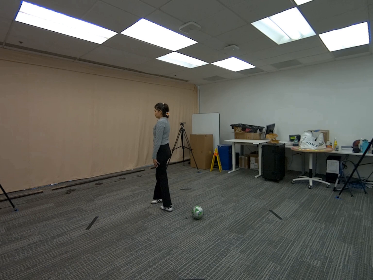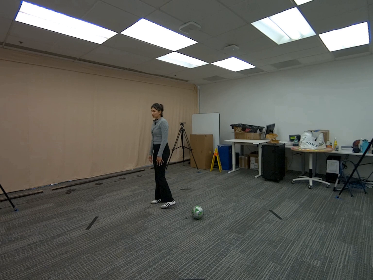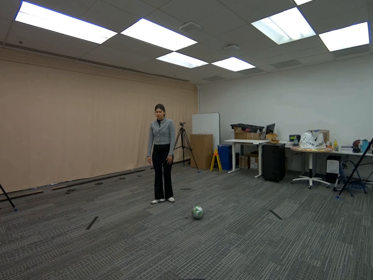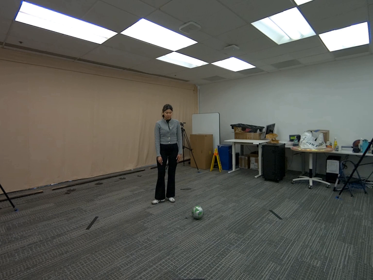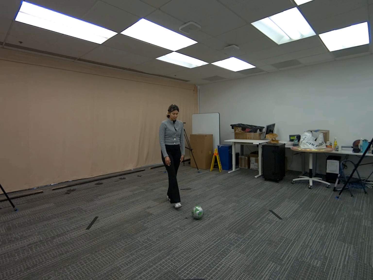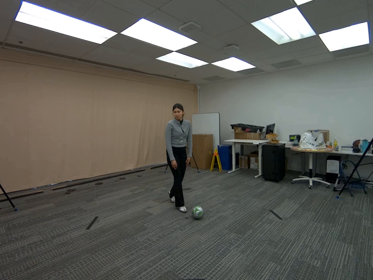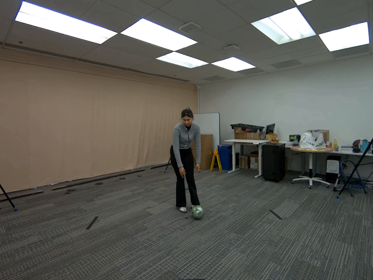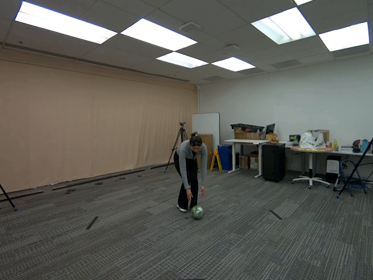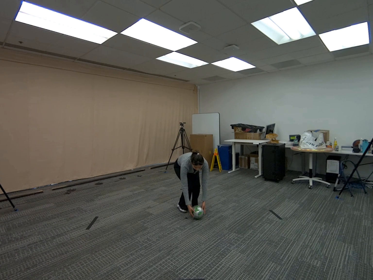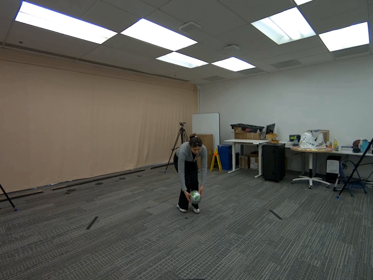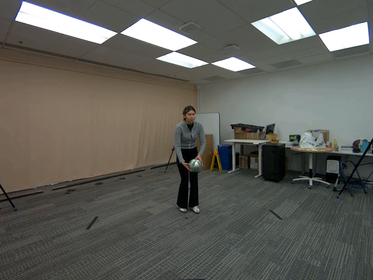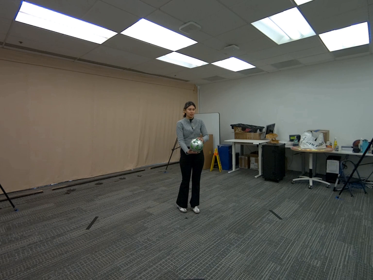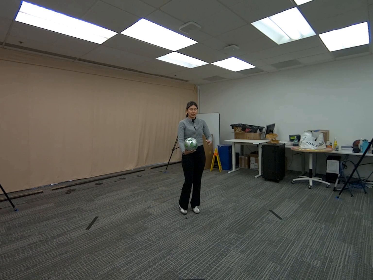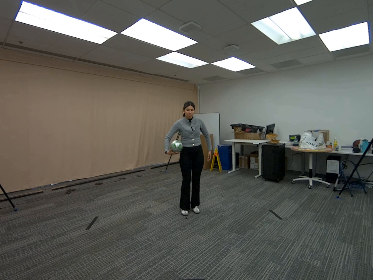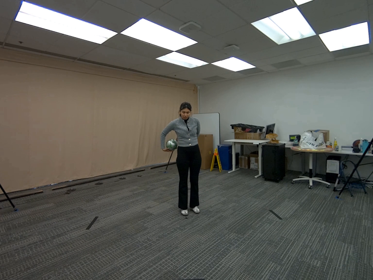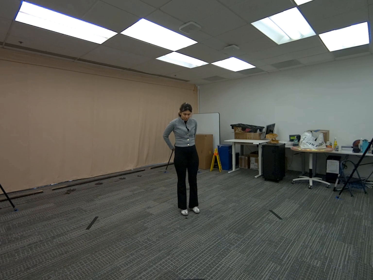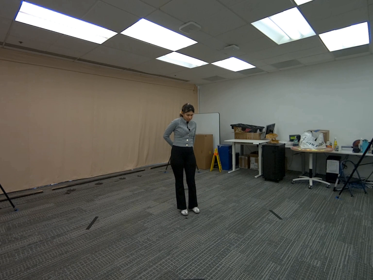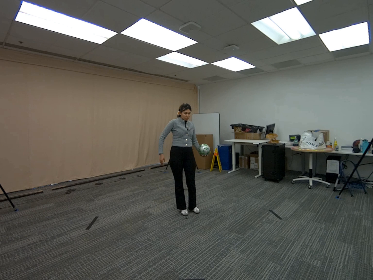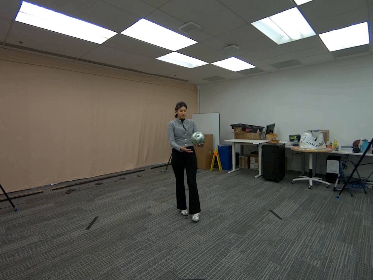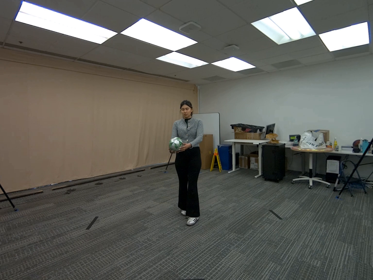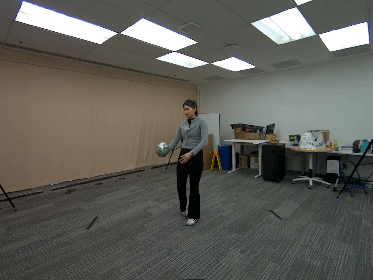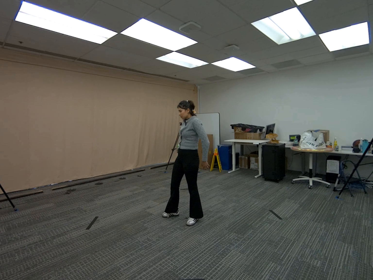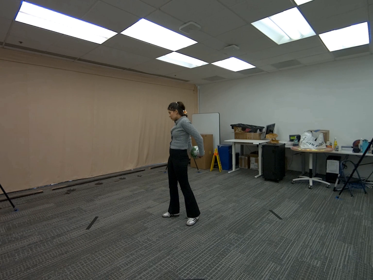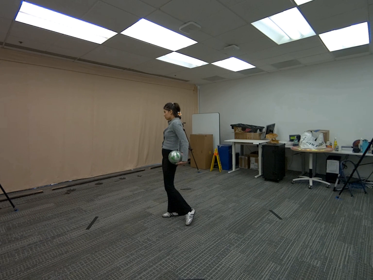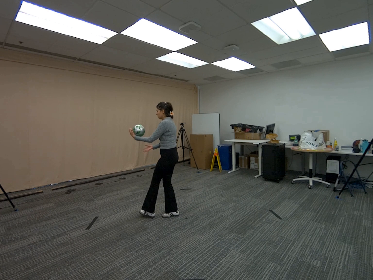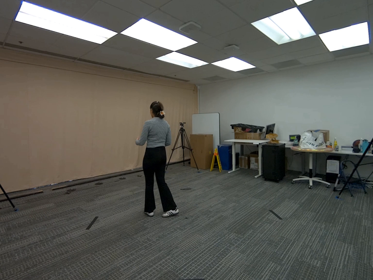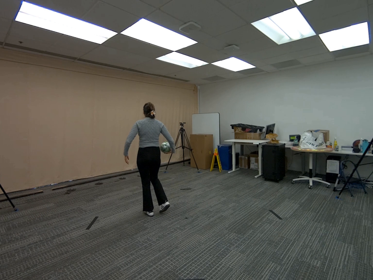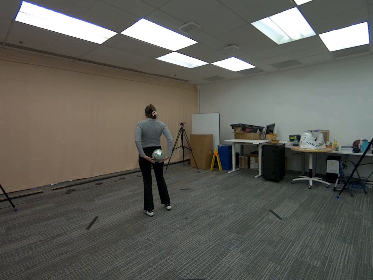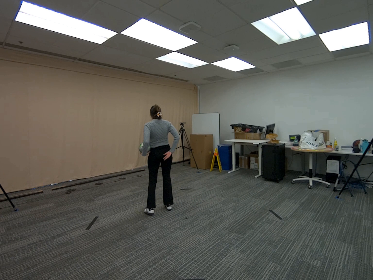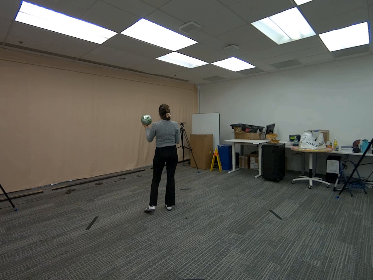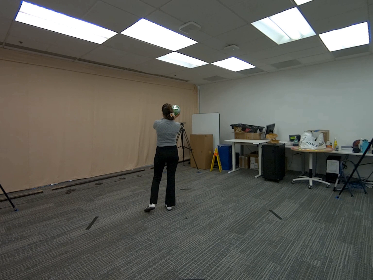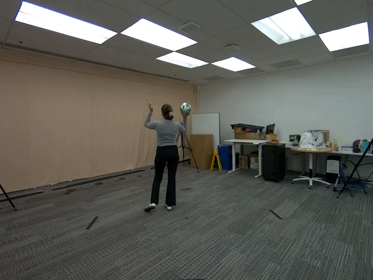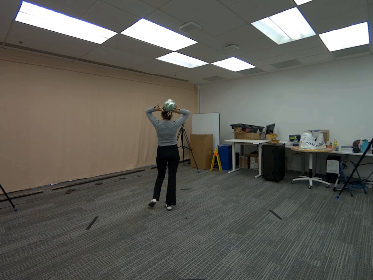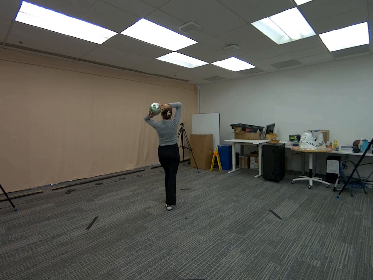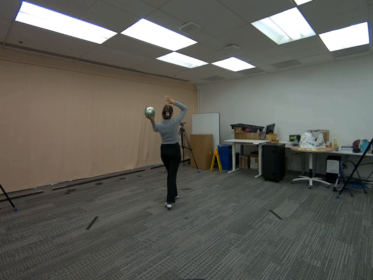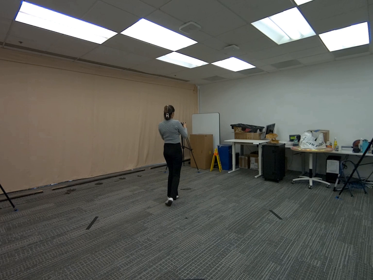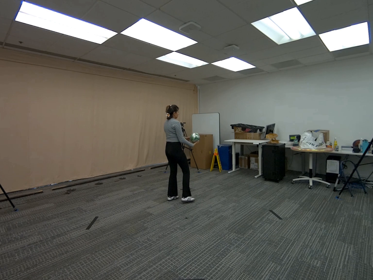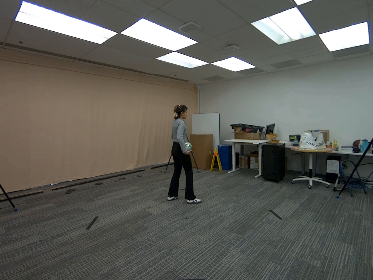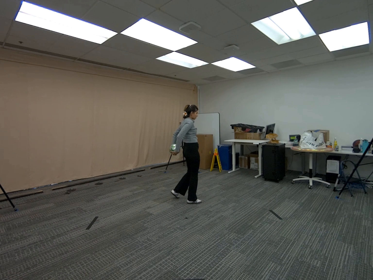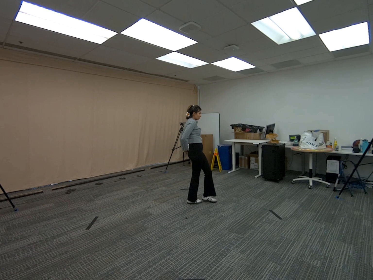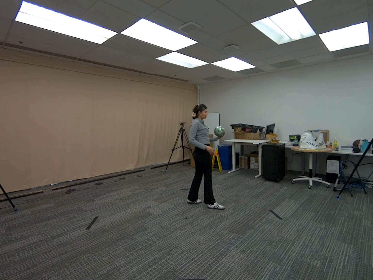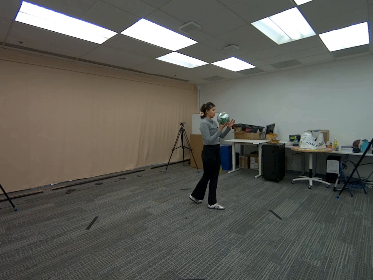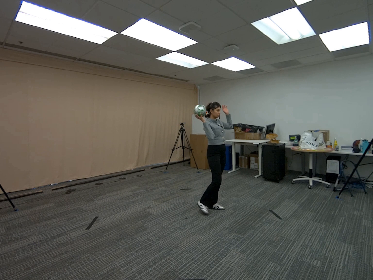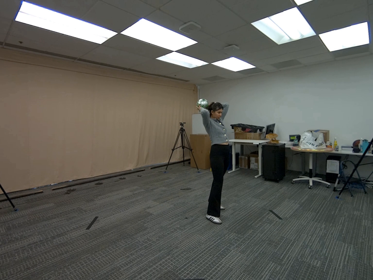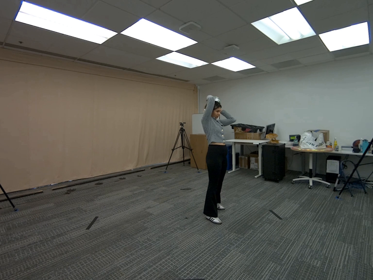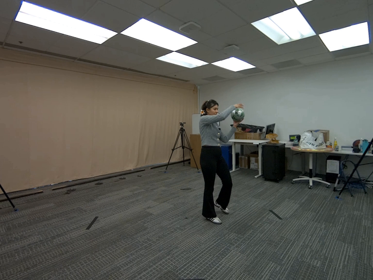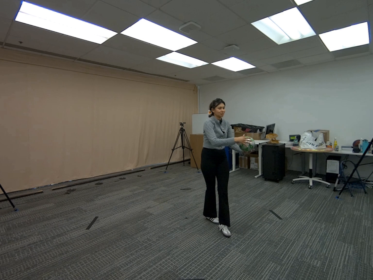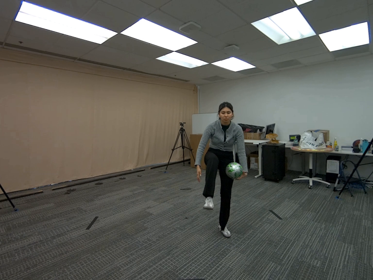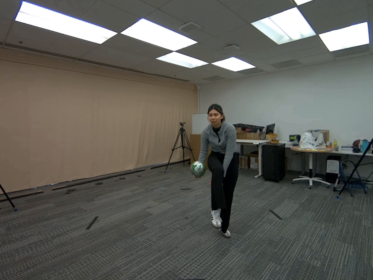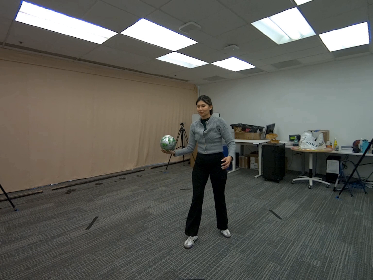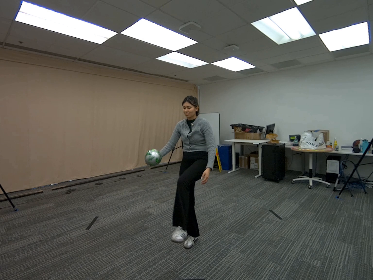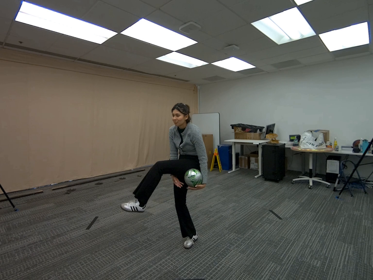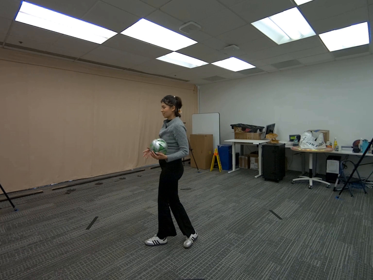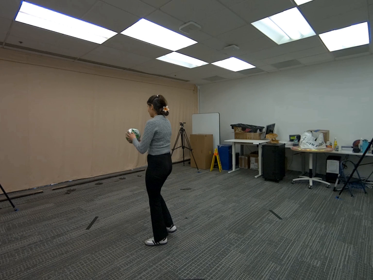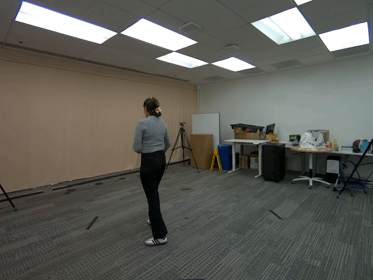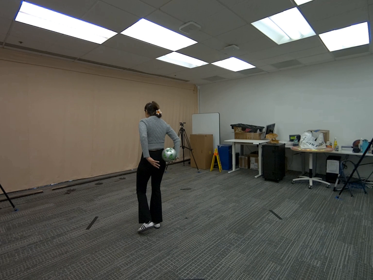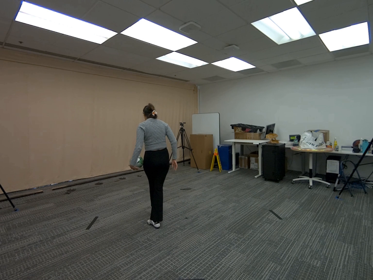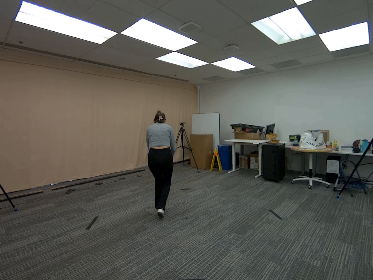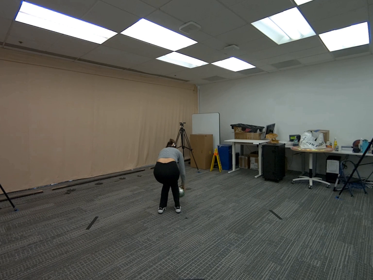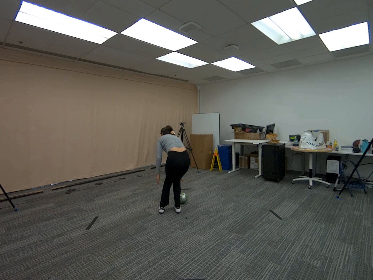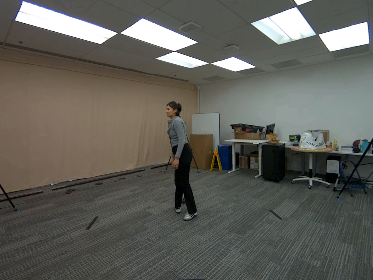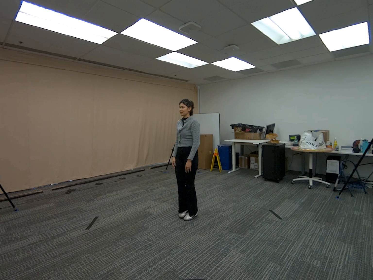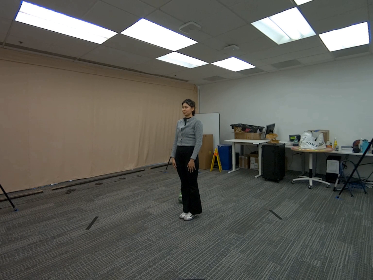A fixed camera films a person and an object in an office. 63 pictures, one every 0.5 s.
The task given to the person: Walk over to the soccer ball and pick up the soccer ball and rotate the soccer ball around your body.
